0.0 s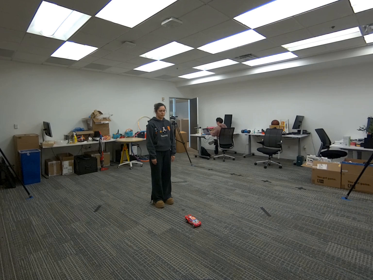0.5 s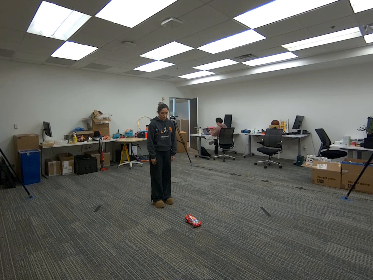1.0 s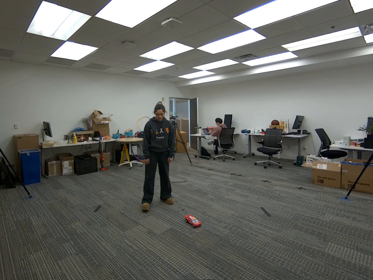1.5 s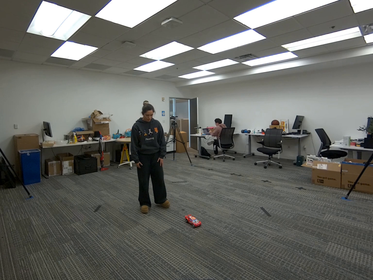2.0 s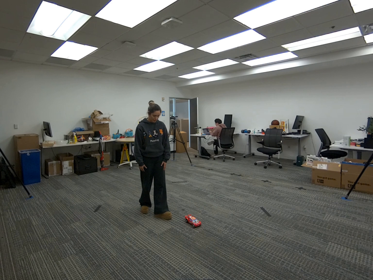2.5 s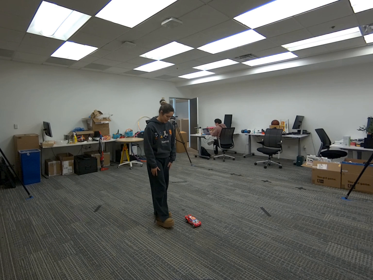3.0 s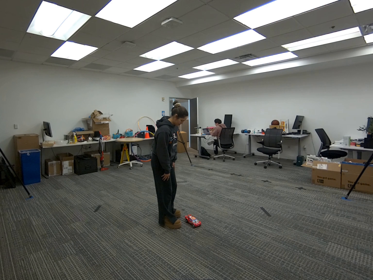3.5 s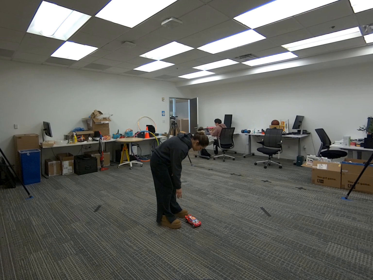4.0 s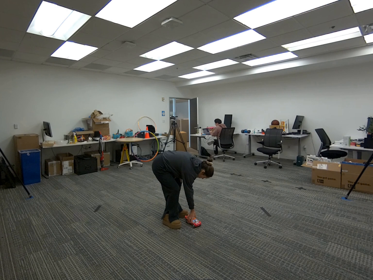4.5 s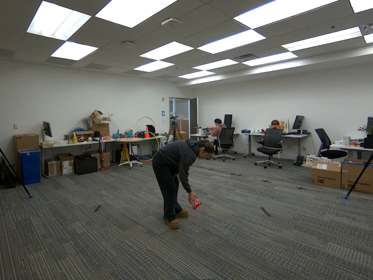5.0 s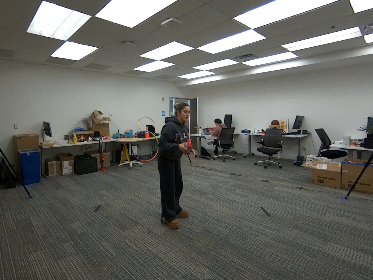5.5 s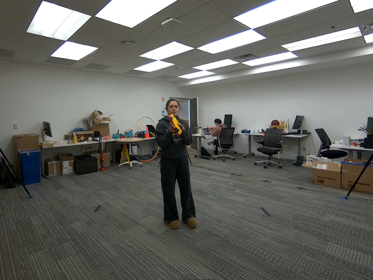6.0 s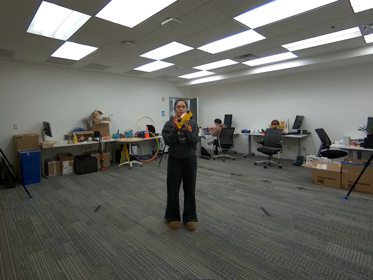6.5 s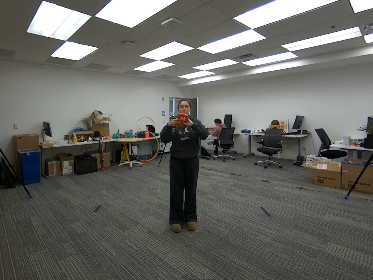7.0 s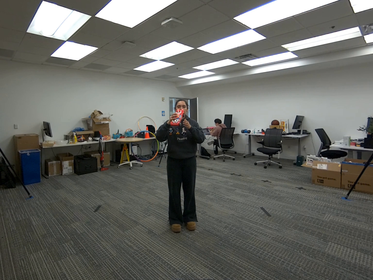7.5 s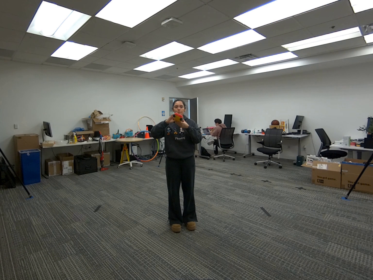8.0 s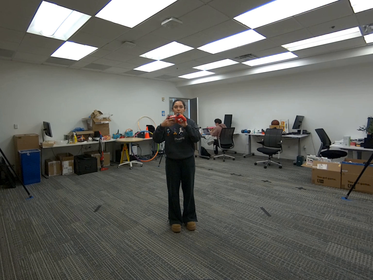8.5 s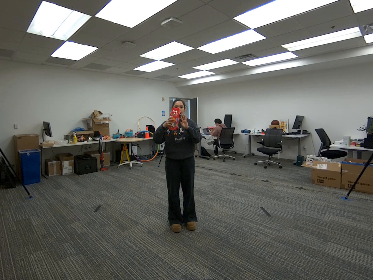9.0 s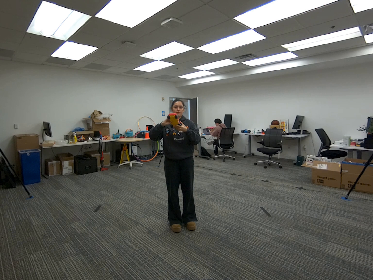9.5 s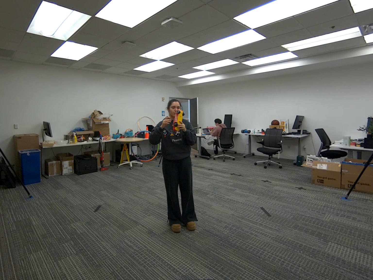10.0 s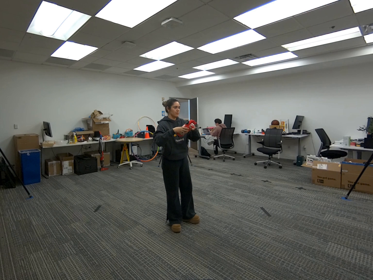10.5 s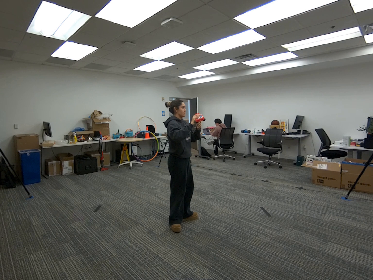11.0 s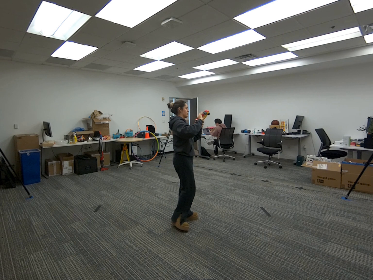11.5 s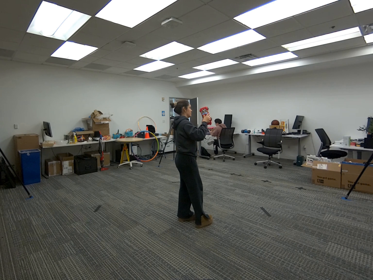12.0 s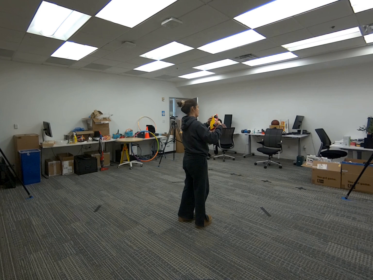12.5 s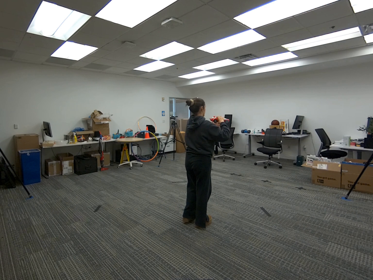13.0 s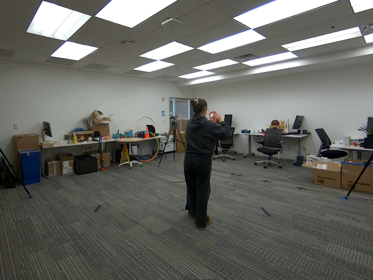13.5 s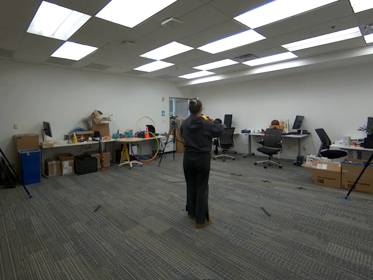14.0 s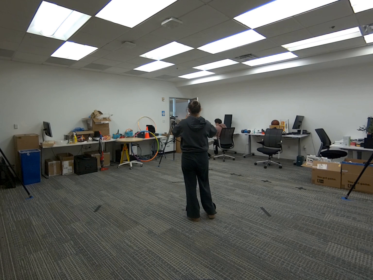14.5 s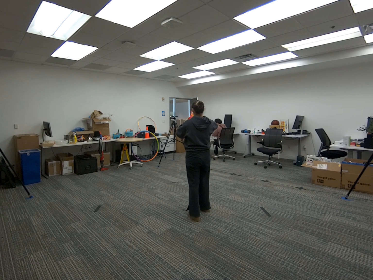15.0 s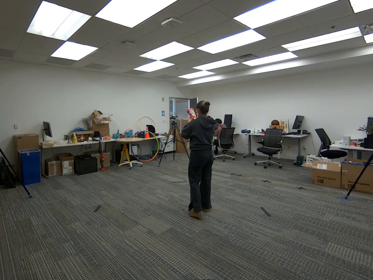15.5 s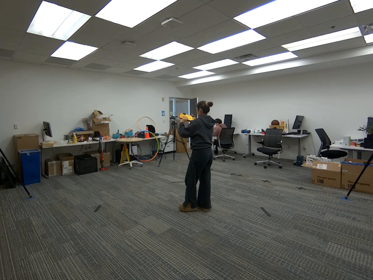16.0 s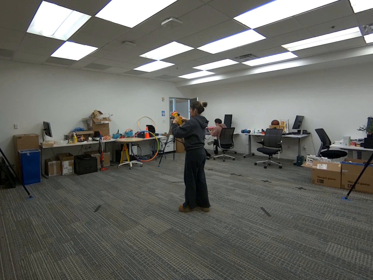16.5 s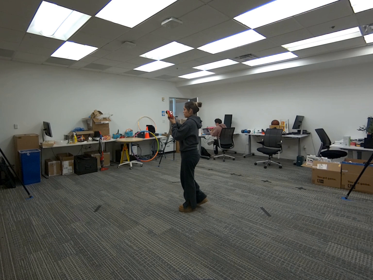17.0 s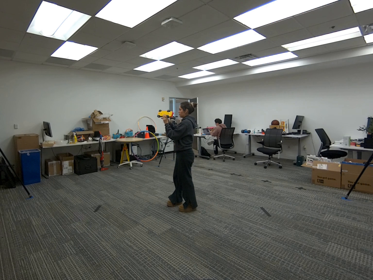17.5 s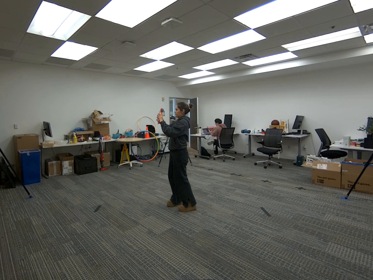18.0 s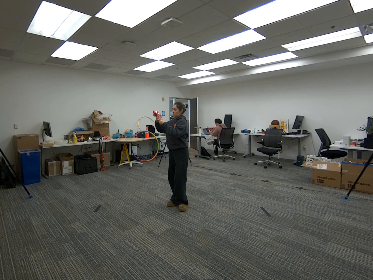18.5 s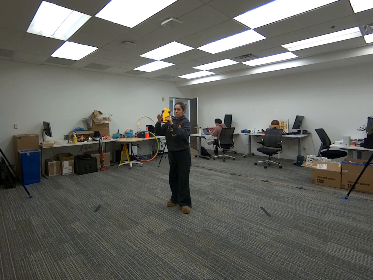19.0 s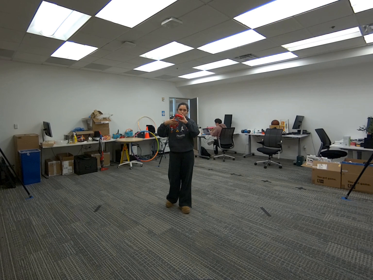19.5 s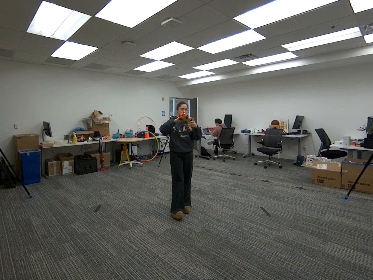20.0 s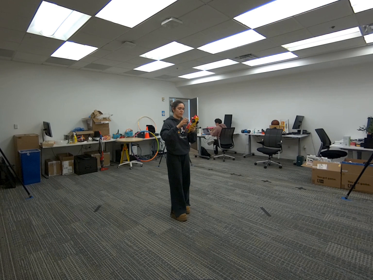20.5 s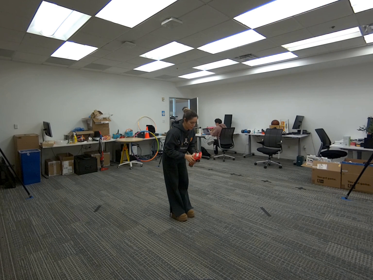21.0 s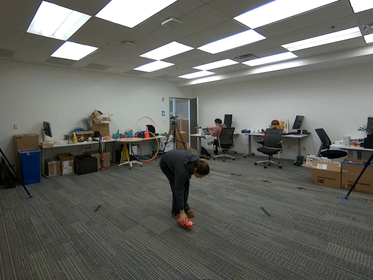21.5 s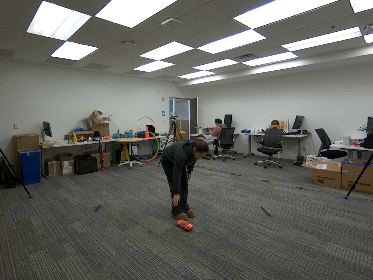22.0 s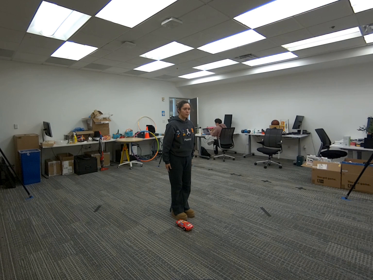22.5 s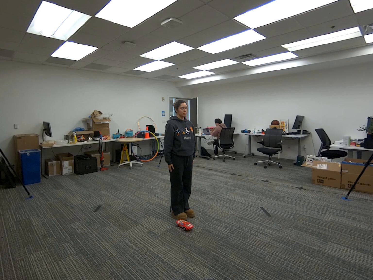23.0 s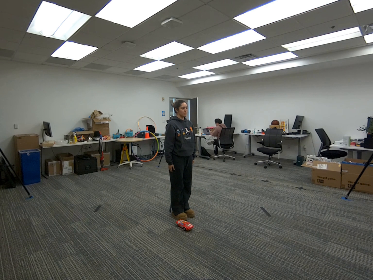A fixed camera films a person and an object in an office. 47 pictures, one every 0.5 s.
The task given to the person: Walk to the toy car on the ground, pick it up with both hands, and rotate the car midair until end of scene. Put car back on ground when finished.
